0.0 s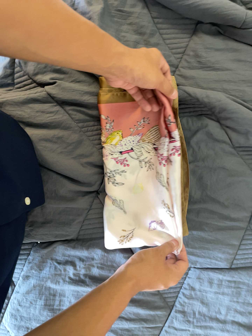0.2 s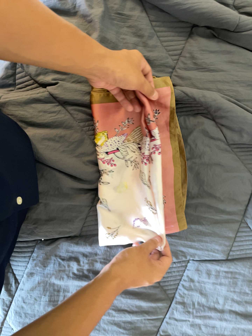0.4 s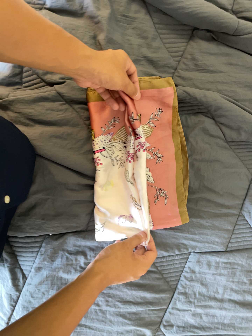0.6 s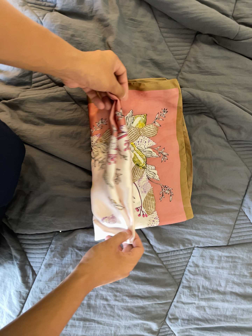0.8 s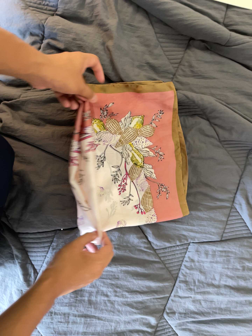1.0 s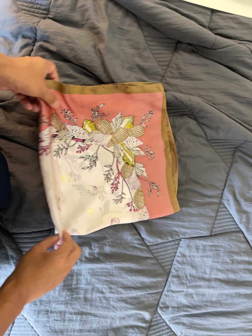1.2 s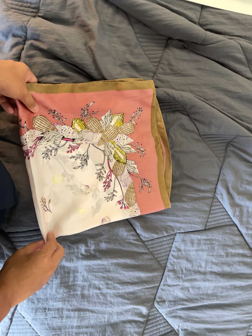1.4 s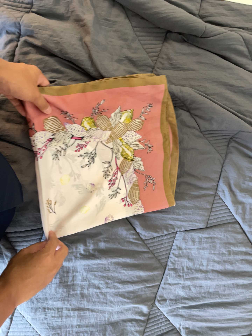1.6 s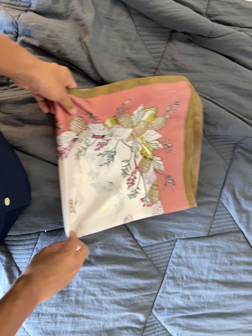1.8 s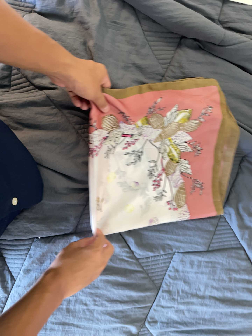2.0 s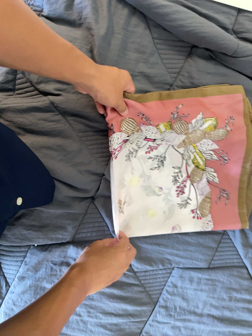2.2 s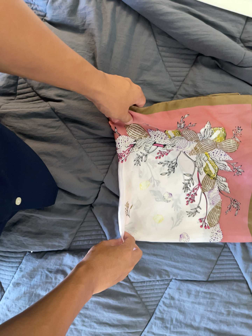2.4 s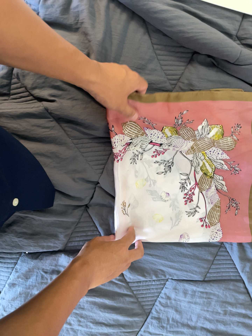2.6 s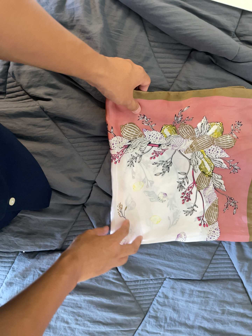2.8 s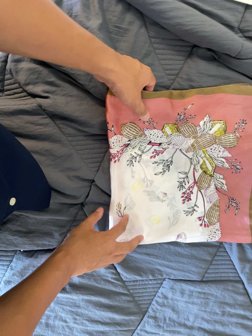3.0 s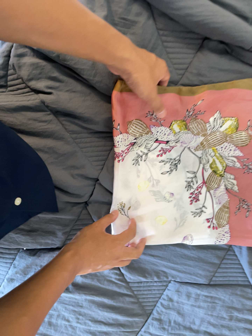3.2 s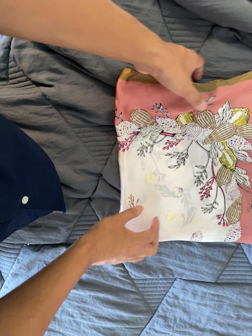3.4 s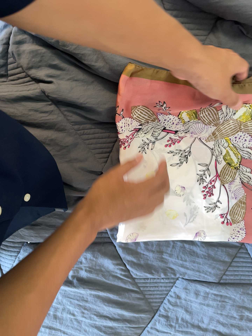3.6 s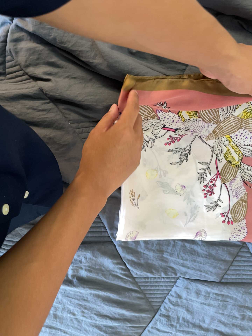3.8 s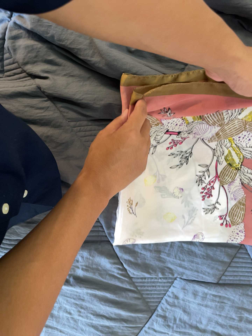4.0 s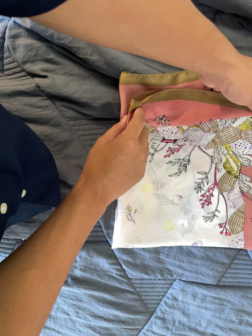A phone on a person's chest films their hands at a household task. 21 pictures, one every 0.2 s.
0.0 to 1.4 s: The camera pans to its right by about 15 degrees. It travels to its left and backward, about 16 cm.
1.4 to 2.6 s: The camera travels toward the top of its view, to its right and forward, about 16 cm, so close, fixed things drift downward. It rolls about its line of sight by about 10 degrees, and the scene rotates clockwise.
2.6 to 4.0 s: The camera travels to its right and forward, about 9 cm.
The film runs backward here.
